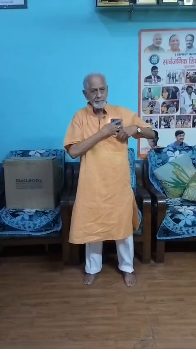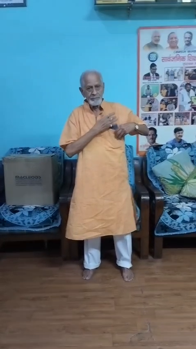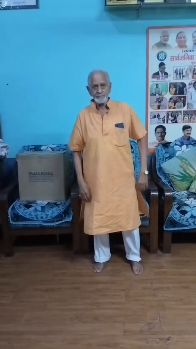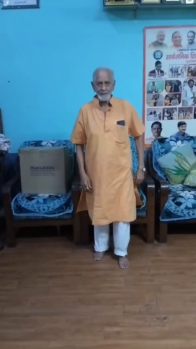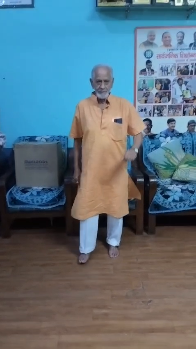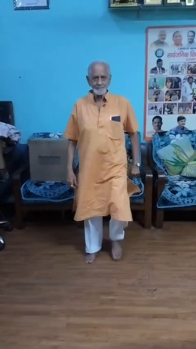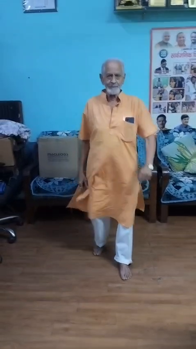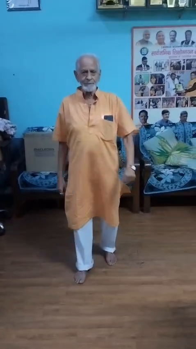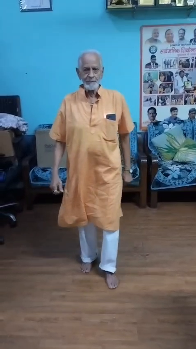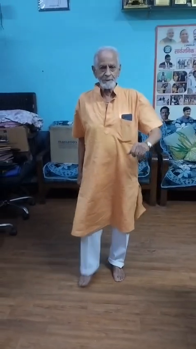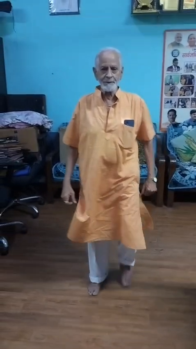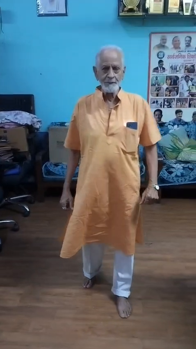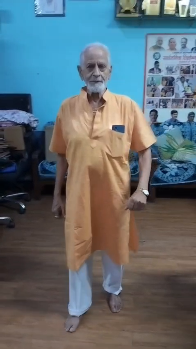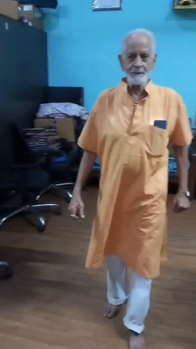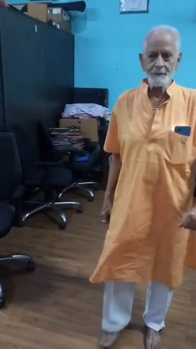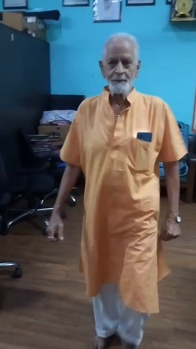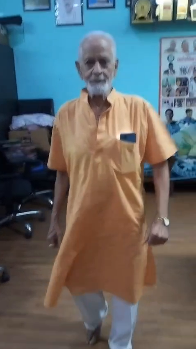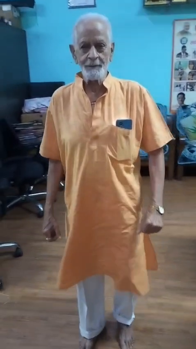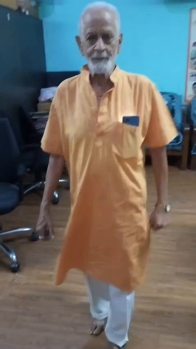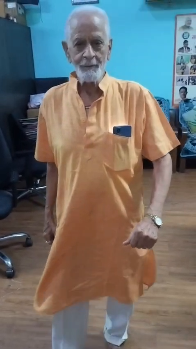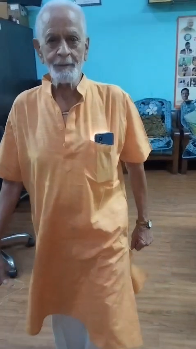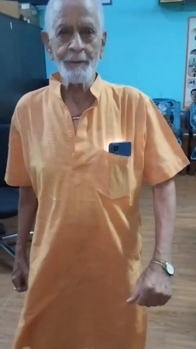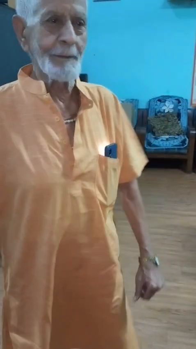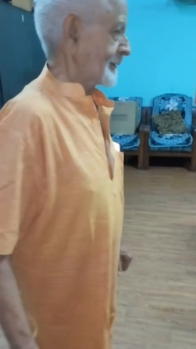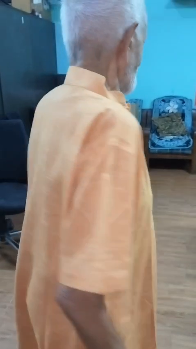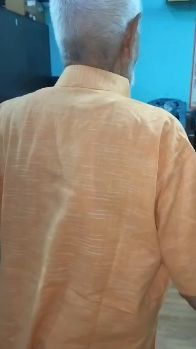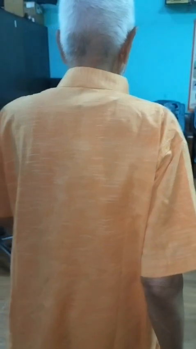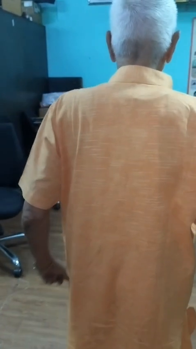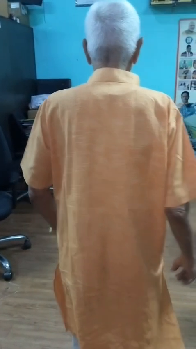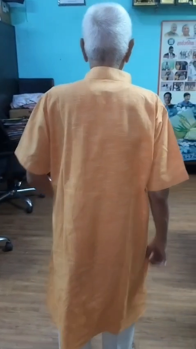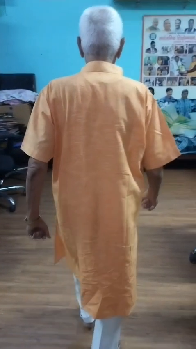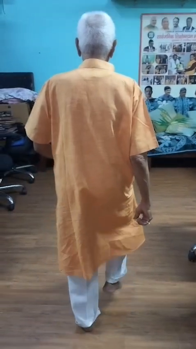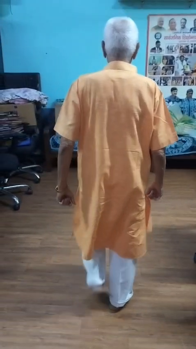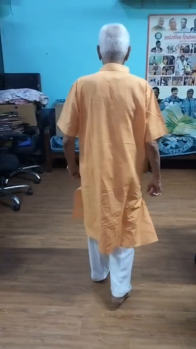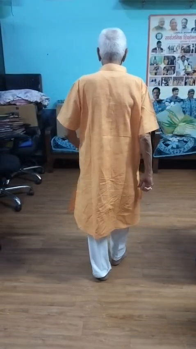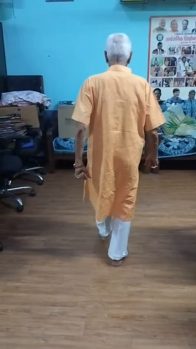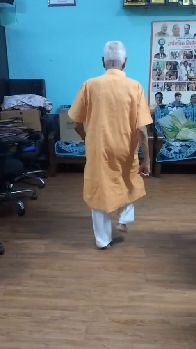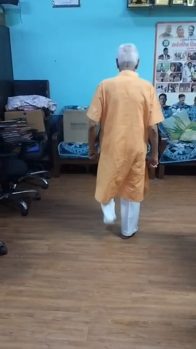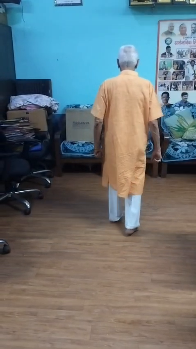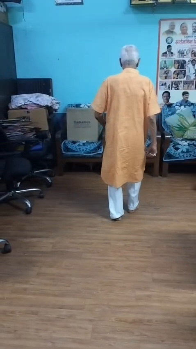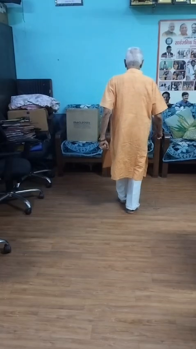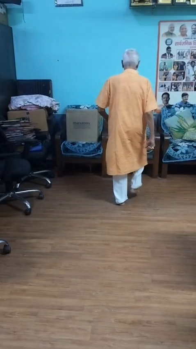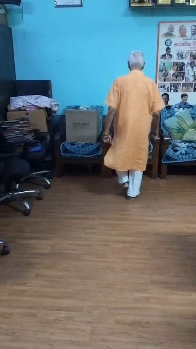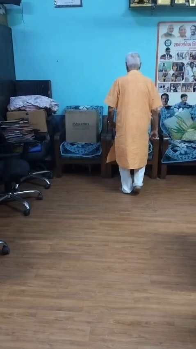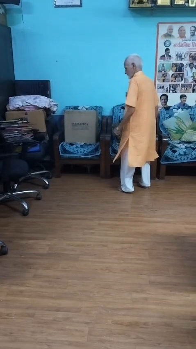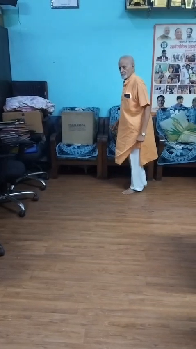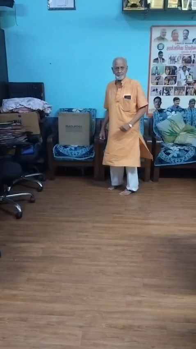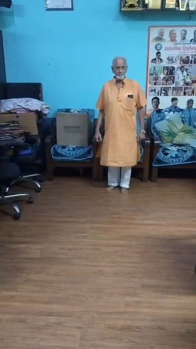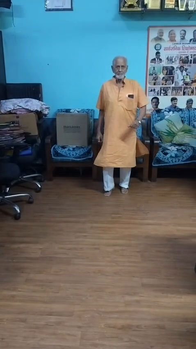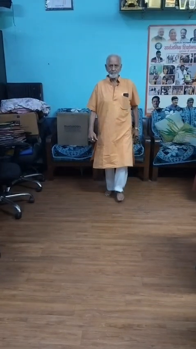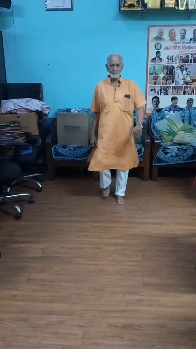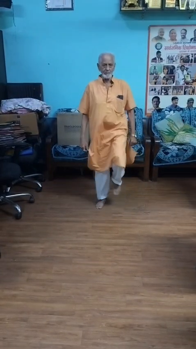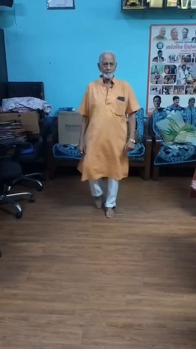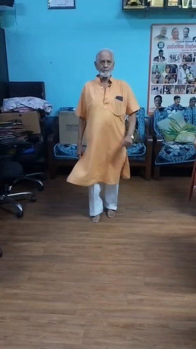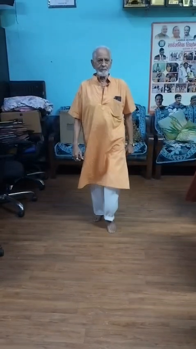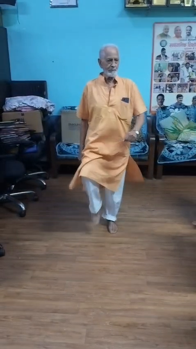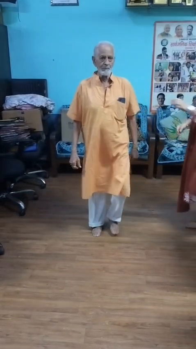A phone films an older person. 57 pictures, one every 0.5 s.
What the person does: Walking.
